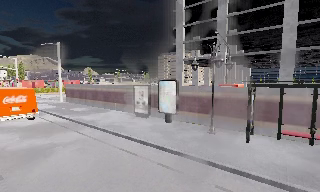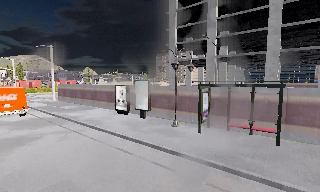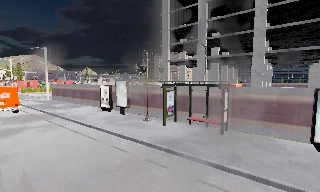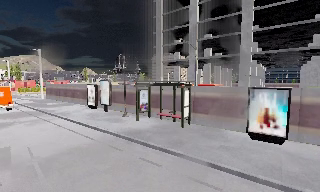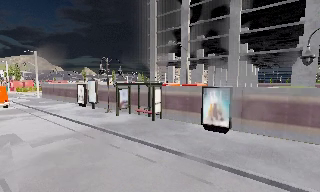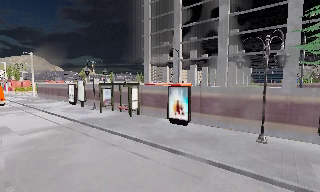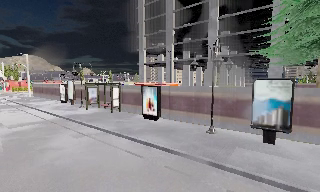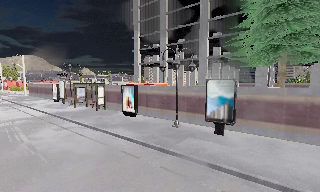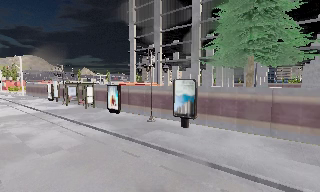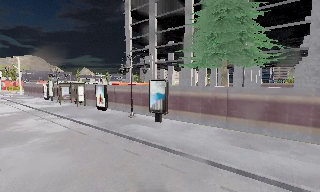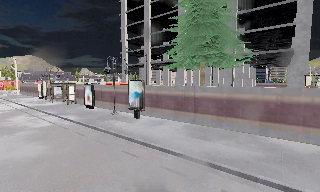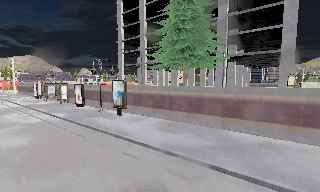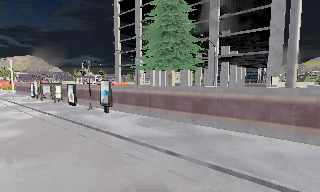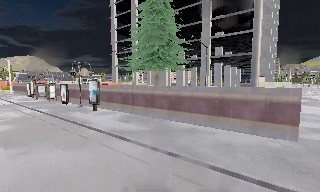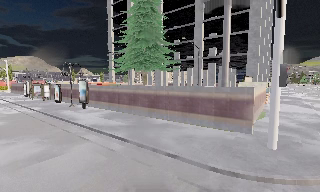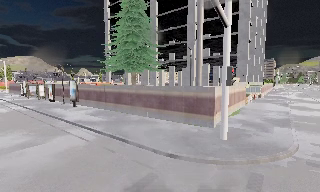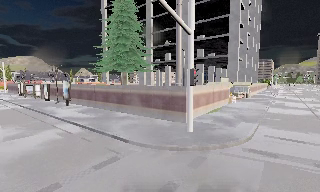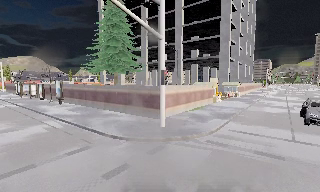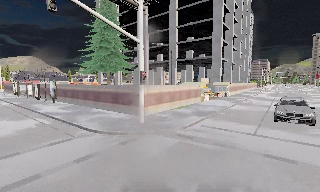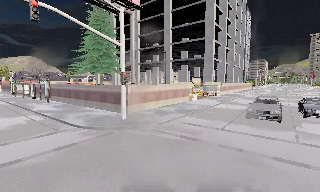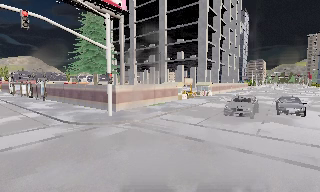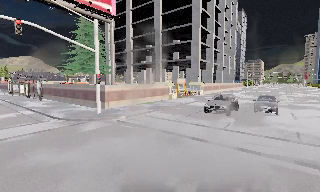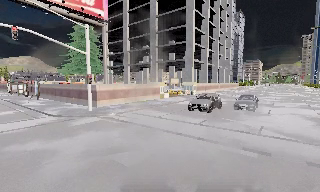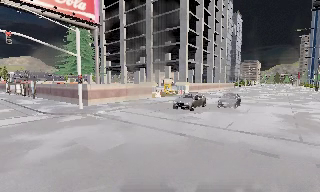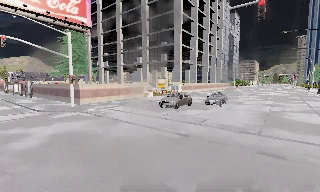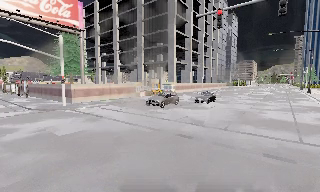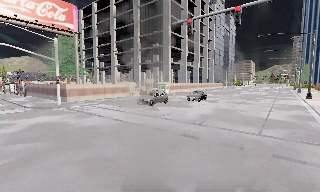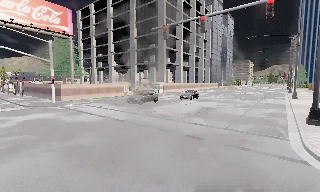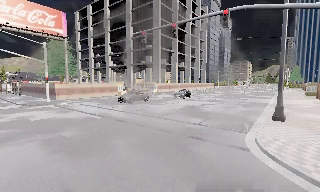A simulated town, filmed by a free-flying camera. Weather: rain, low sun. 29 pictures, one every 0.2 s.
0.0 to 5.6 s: The camera travels to its right and backward, about 55 m, so close, fixed things drift to the left.
The film runs backward here.
